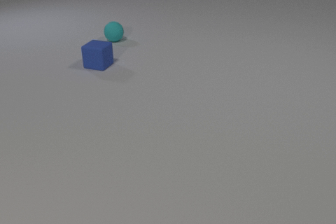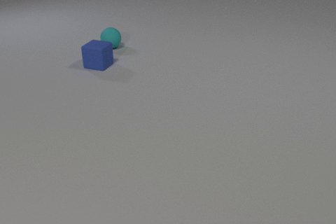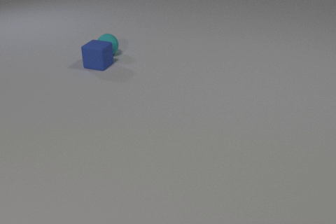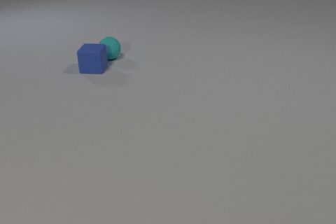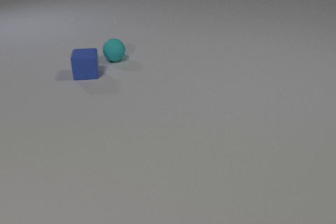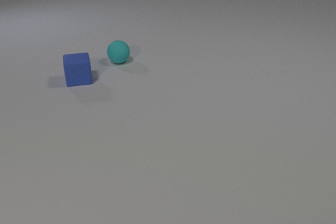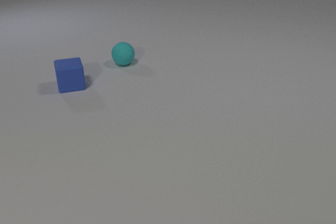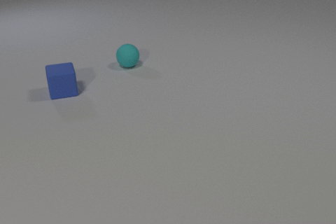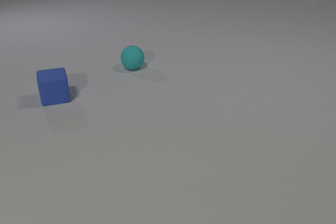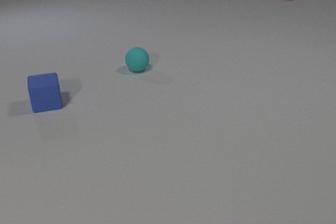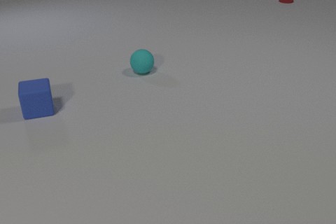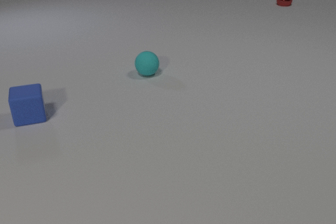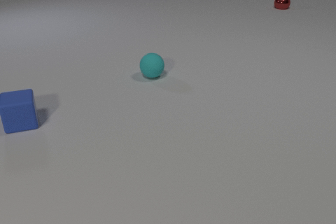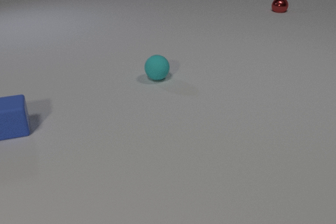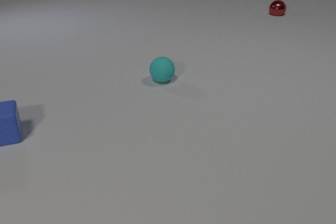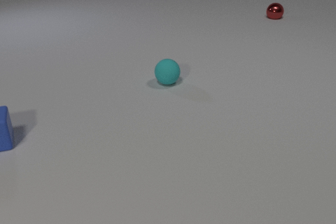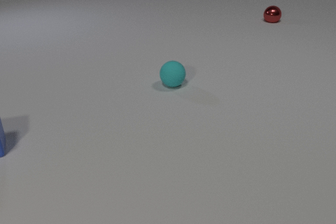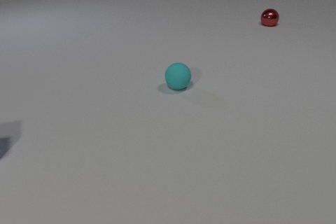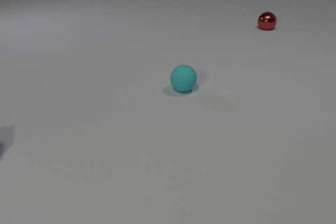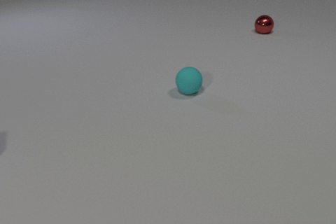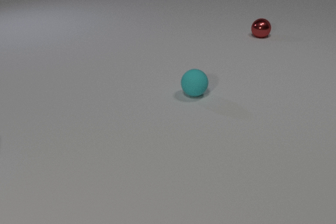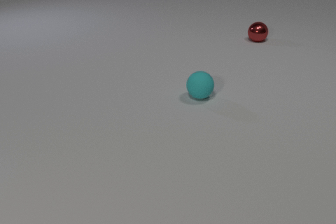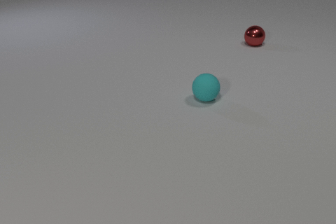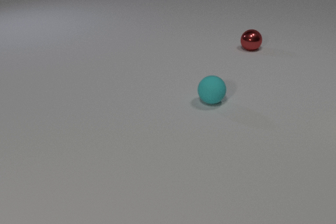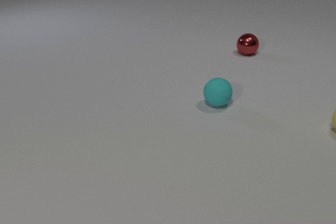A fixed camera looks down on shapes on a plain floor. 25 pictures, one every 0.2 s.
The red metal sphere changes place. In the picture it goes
toward the camera.
The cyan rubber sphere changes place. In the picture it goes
toward the camera.
0.0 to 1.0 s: The cyan rubber sphere rolls toward the camera. The blue rubber cube slides toward the camera and to the left, spins so that its near face slides to the right, counterclockwise seen from above. The cyan rubber sphere and the blue rubber cube collide.
1.0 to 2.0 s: The cyan rubber sphere rolls toward the camera and to the right. The blue rubber cube slides toward the camera and to the left. The red metal sphere comes in at the top edge, rolls toward the camera.
2.0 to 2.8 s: The cyan rubber sphere rolls toward the camera and to the right. The blue rubber cube slides toward the camera and to the left. The red metal sphere rolls toward the camera.
2.8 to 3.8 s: The cyan rubber sphere rolls to the right and toward the camera. The blue rubber cube slides toward the camera and to the left, leaves at the left edge. The red metal sphere rolls toward the camera.
3.8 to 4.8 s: The cyan rubber sphere rolls to the right and toward the camera. The red metal sphere rolls toward the camera.
What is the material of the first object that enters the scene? metal.
What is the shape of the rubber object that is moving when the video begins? sphere.
What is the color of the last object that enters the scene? yellow.
